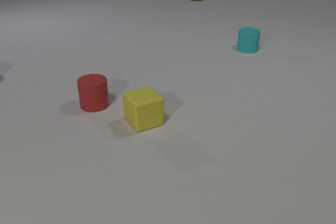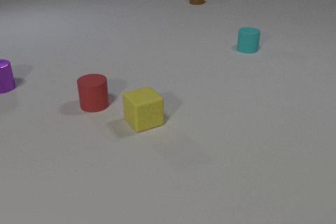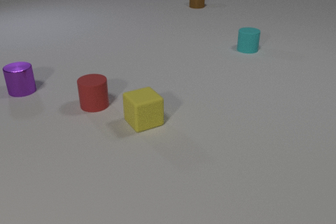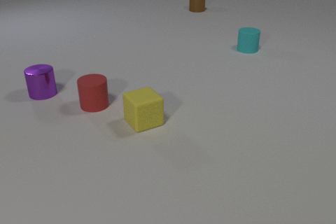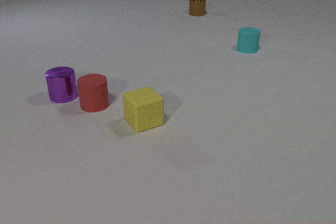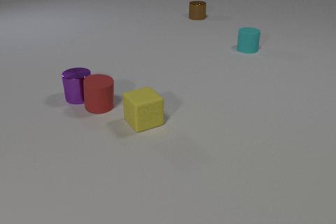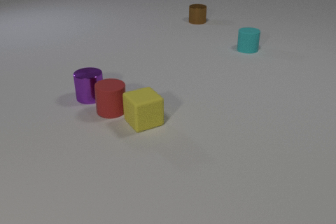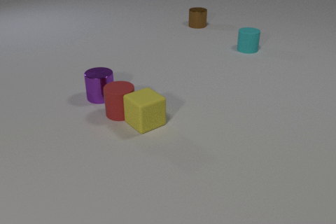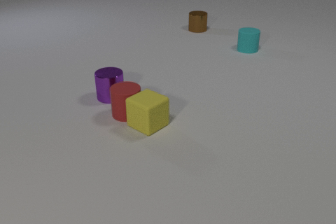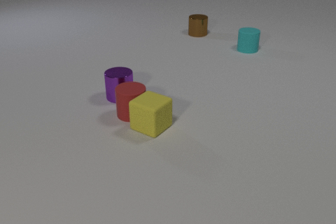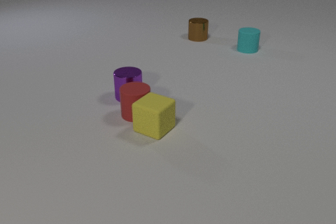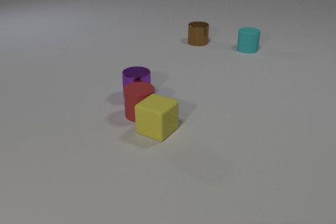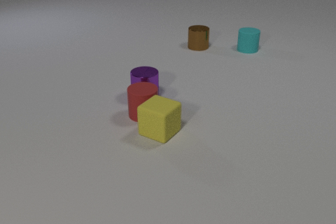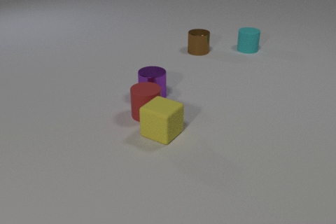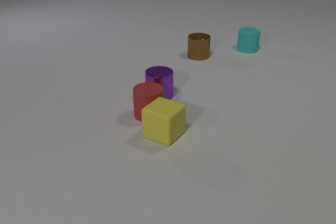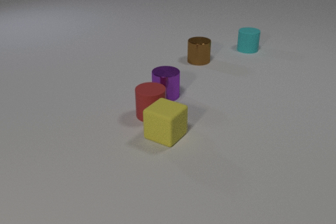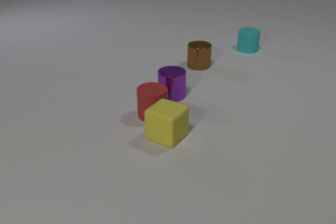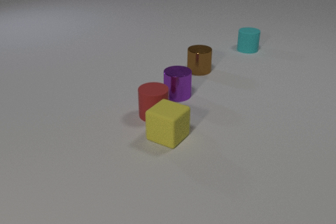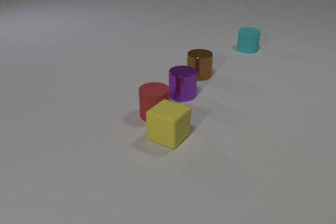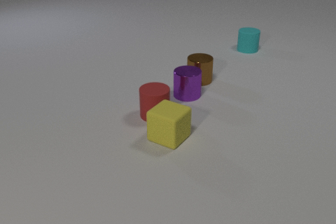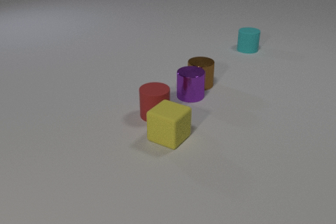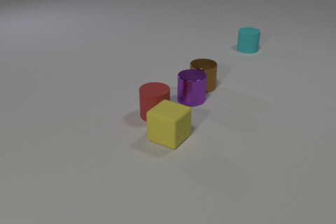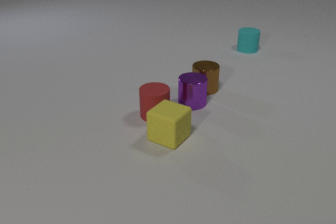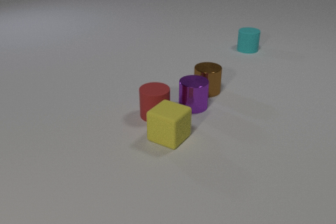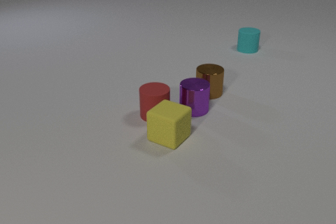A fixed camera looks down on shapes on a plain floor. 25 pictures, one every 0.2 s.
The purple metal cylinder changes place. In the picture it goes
to the right.
The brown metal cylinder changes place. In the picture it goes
toward the camera.
0.0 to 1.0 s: The purple metal cylinder comes in at the left edge, slides to the right and toward the camera. The red rubber cylinder moves, and ends about where it began. The brown metal cylinder slides toward the camera. The purple metal cylinder and the red rubber cylinder collide.
1.0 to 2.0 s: The purple metal cylinder slides to the right. The red rubber cylinder slides to the right and toward the camera. The brown metal cylinder slides toward the camera. The yellow rubber cube slides toward the camera and to the right, spins counterclockwise seen from above by about 30 degrees, its near face sliding to the right. The red rubber cylinder and the yellow rubber cube collide.
2.0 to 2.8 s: The purple metal cylinder slides to the right. The red rubber cylinder slides to the right. The brown metal cylinder slides toward the camera. The yellow rubber cube slides toward the camera and to the right.
2.8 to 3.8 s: The purple metal cylinder slides to the right. The red rubber cylinder slides to the right. The brown metal cylinder slides toward the camera.
3.8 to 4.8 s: The purple metal cylinder slides toward the camera. The brown metal cylinder slides toward the camera. The purple metal cylinder and the brown metal cylinder collide.
How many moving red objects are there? 1.
What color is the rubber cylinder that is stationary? cyan.
Are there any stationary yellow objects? no.
